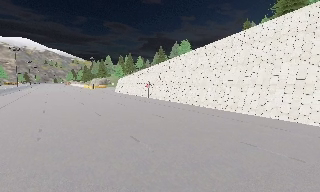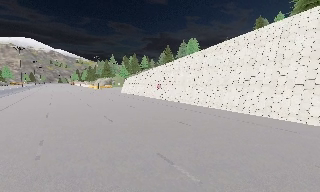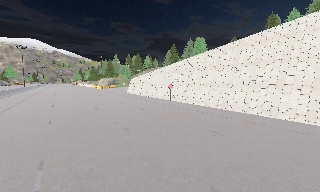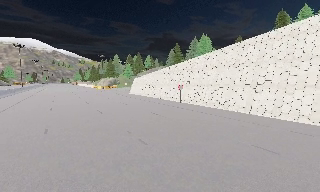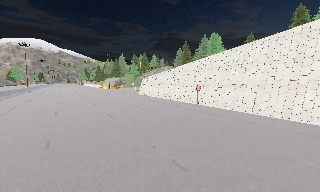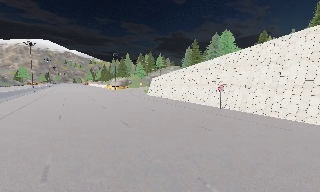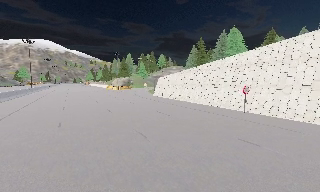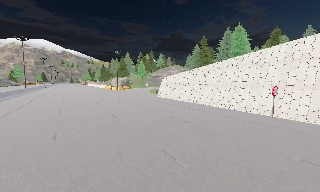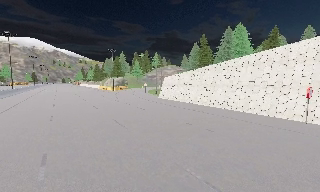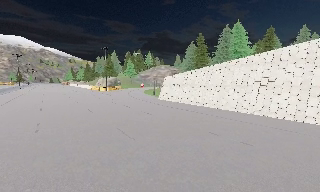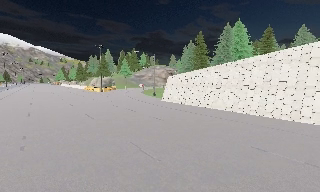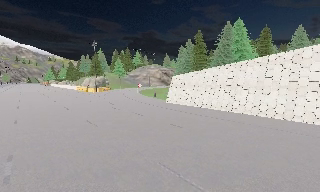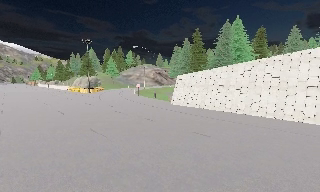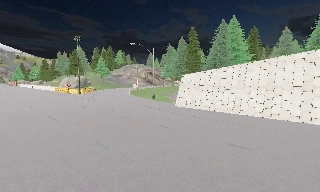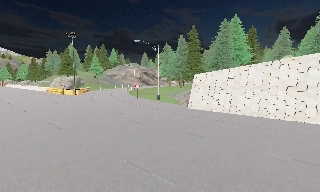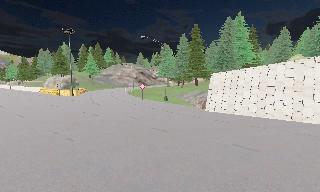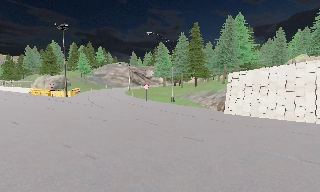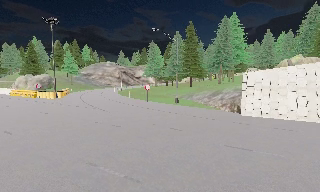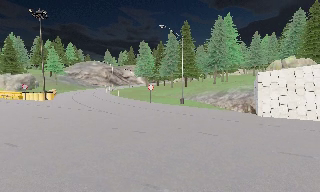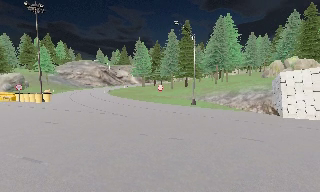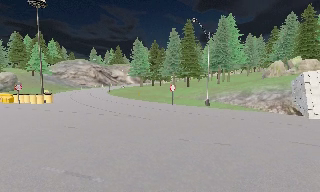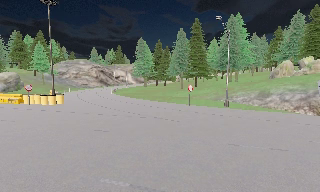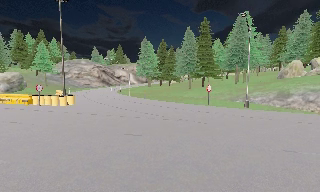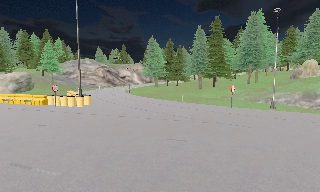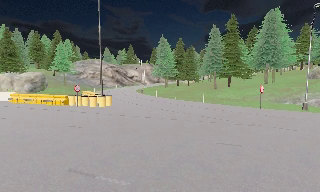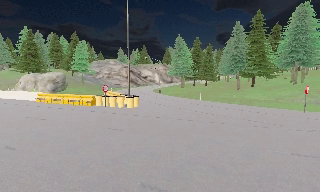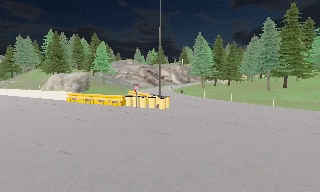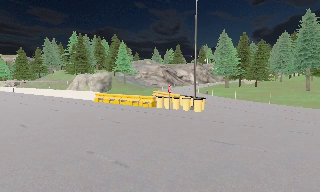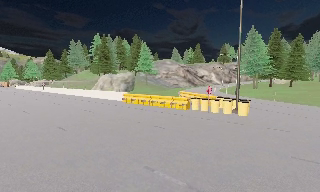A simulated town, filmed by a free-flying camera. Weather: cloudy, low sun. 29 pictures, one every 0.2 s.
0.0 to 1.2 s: The camera travels forward and to its left, about 14 m, so what stands in front looms larger.
1.2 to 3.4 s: The camera pans to its right, which is clockwise from overhead, by about 30 degrees. It travels forward and to its left, about 25 m.
3.4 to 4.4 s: The camera pans to its right, which is clockwise from overhead, by about 10 degrees. It travels to its left, about 11 m, so close, fixed things drift to the right.
4.4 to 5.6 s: The scene slides to the right, as the camera pans about 20 degrees to its left. It travels to its left and forward, about 12 m, so close, fixed things drift to the right.
The film runs forward here.
